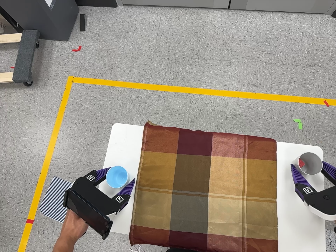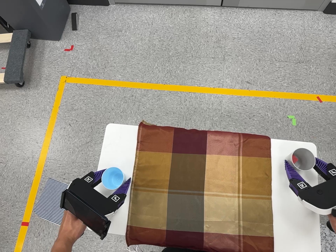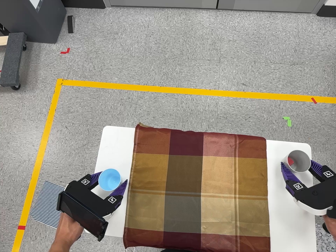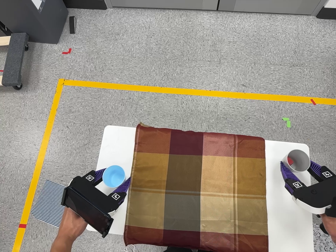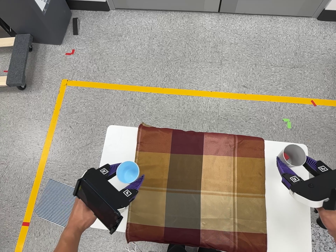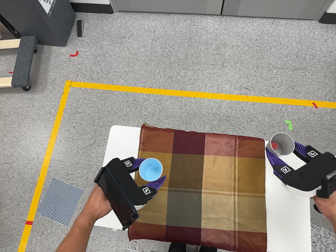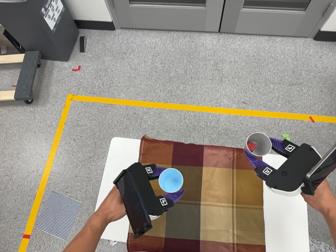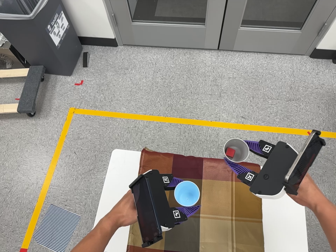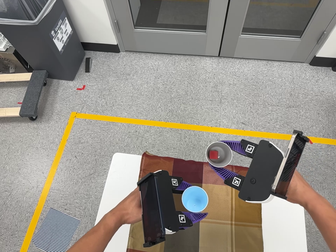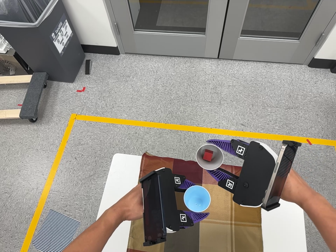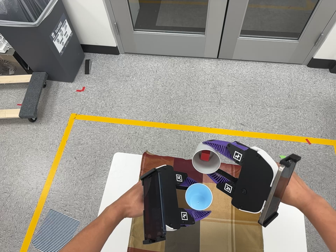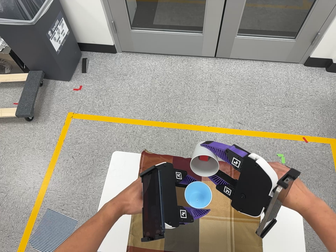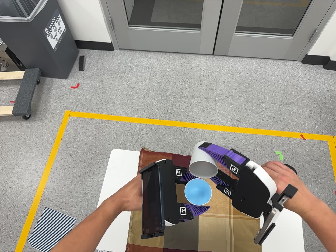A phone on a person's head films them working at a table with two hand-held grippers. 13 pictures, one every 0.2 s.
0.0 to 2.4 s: The camera travels backward and toward the bottom of its view, about 14 cm, so what stands in front gets smaller. Its aim tips toward the top of its view by about 10 degrees.
The film runs forward here.
